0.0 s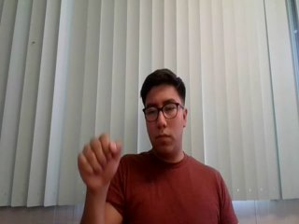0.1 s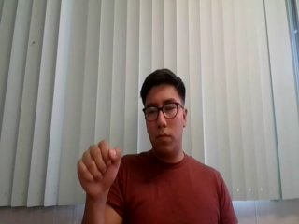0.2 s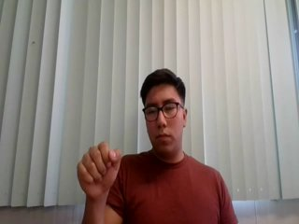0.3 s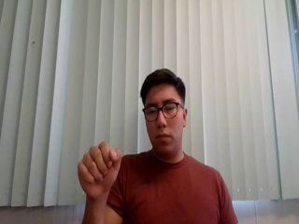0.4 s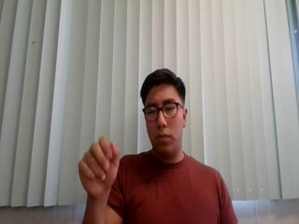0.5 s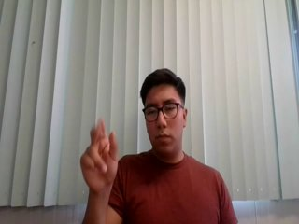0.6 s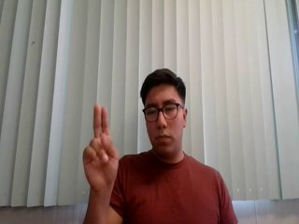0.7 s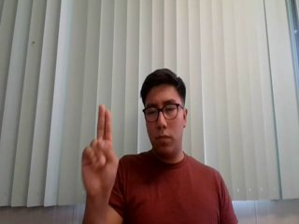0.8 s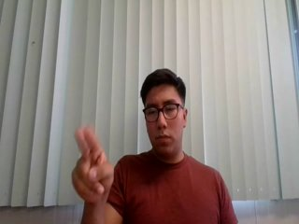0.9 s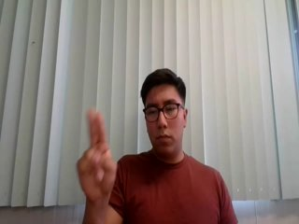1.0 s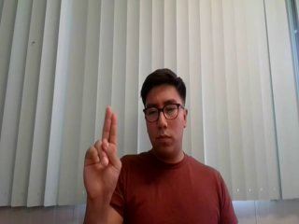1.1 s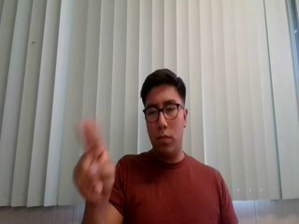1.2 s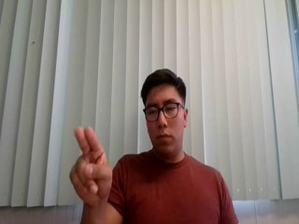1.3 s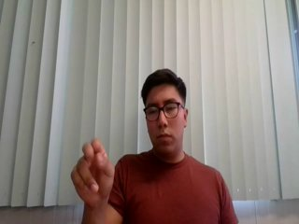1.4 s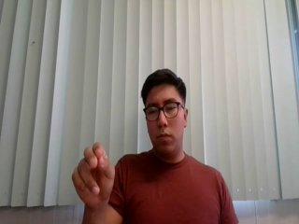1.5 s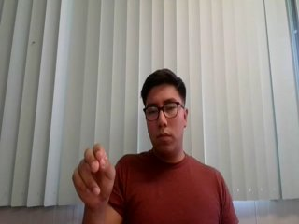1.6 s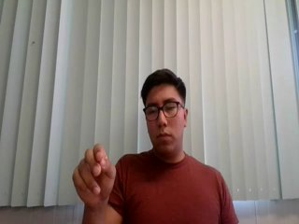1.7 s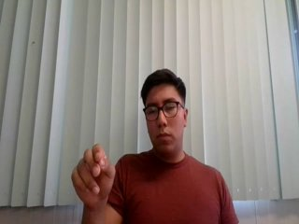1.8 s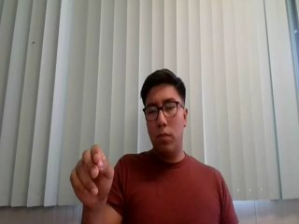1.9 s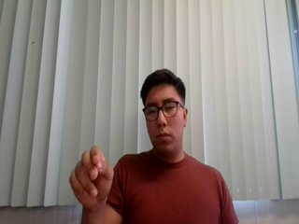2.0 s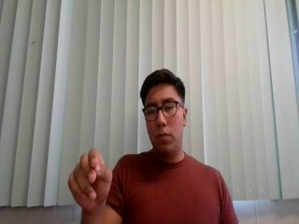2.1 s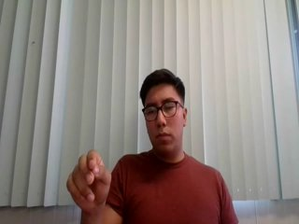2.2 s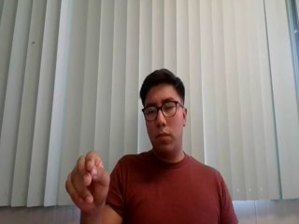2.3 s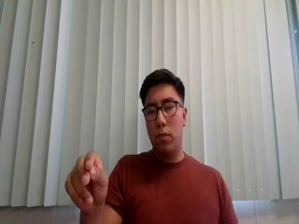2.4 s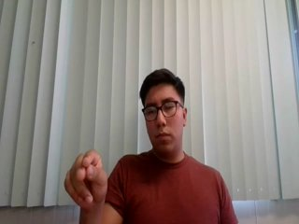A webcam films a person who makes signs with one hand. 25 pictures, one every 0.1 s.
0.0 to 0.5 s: Pointing with one finger.
0.6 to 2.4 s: Double click with two fingers.
